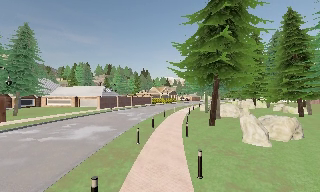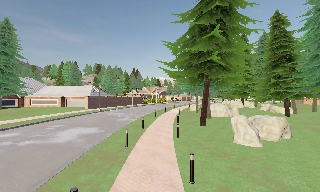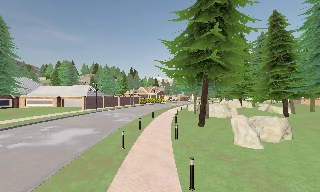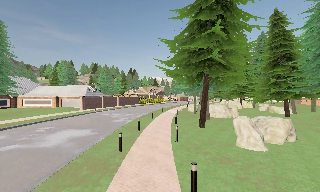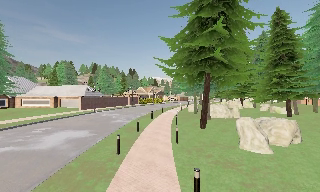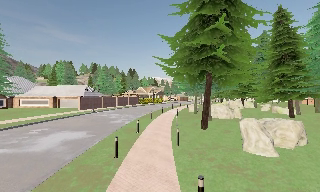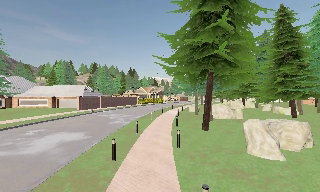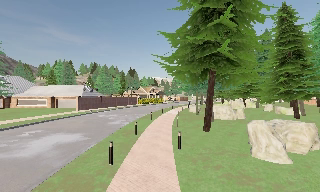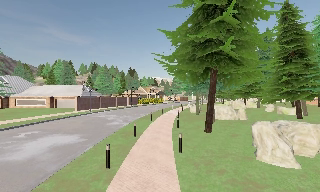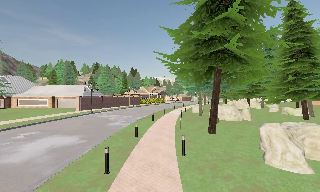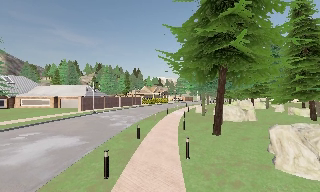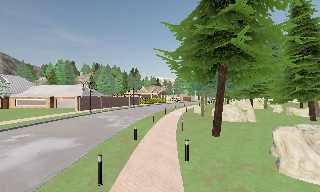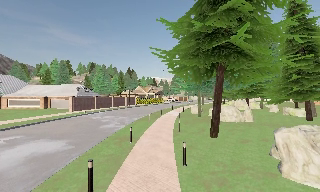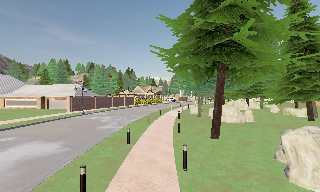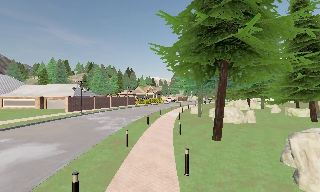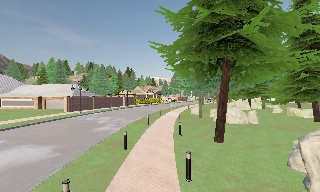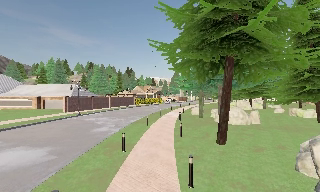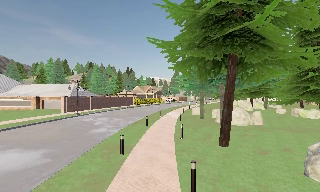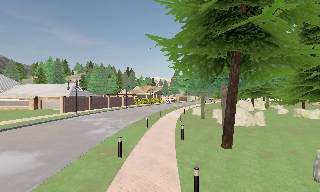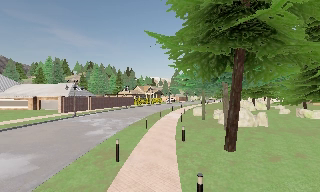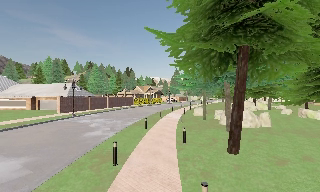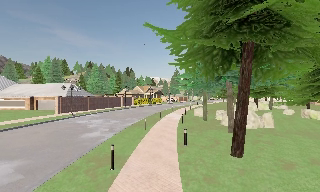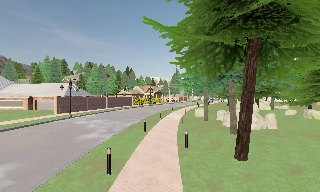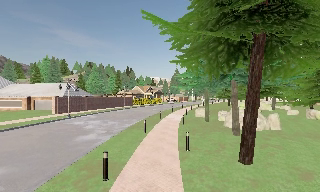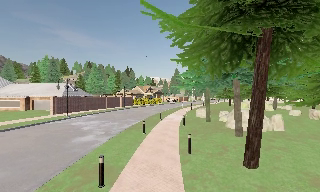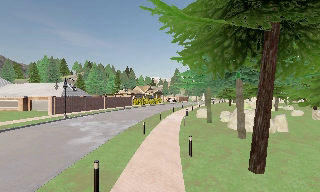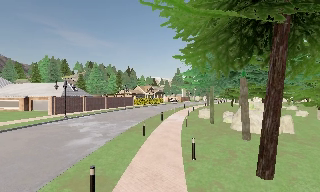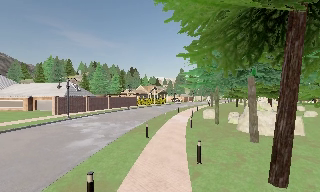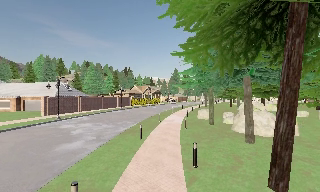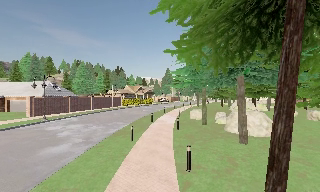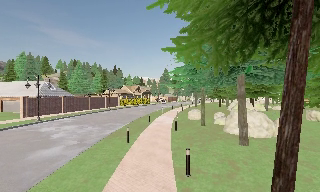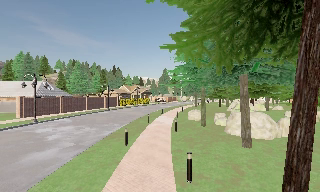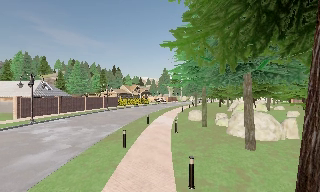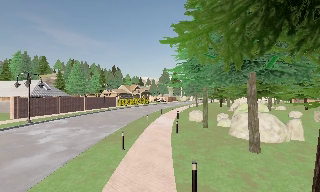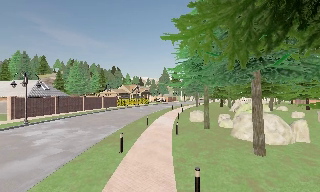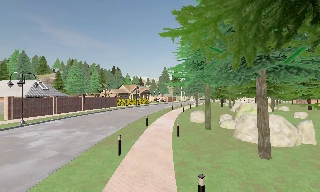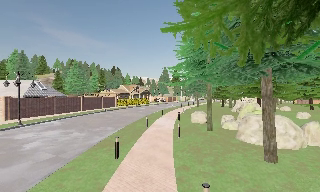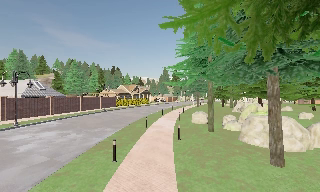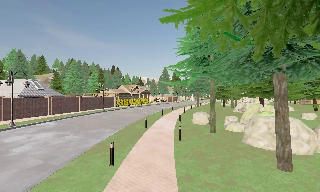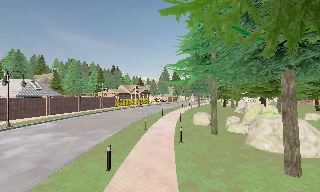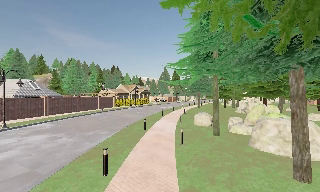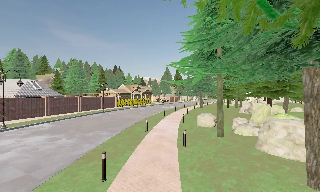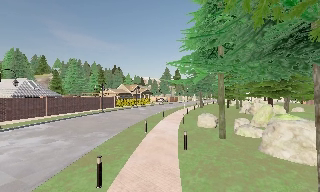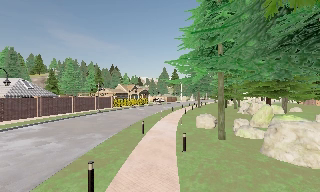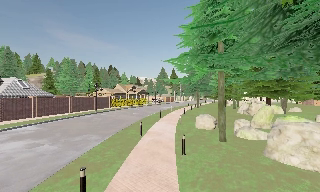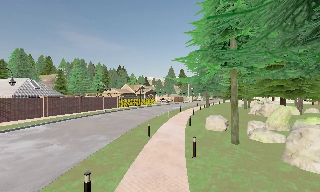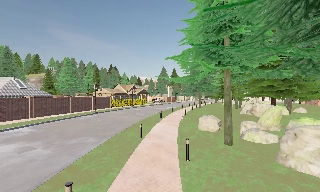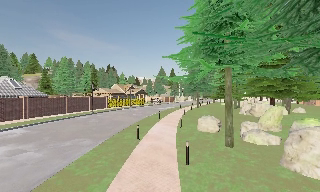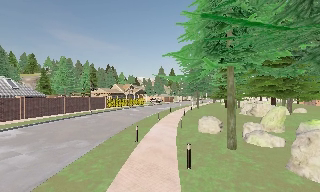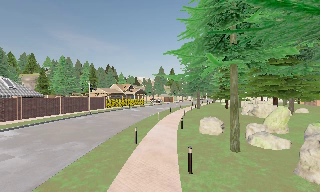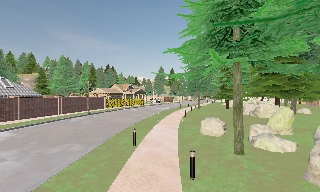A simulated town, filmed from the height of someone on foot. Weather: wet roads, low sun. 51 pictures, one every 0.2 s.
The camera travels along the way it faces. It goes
forward.
0.0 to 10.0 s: The scene slides to the left, as the camera pans about 10 degrees to its right. It travels forward, about 17 m, so what stands in front looms larger.
The film runs forward here.
